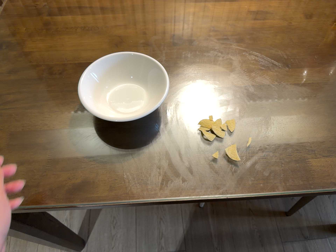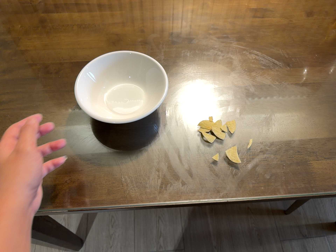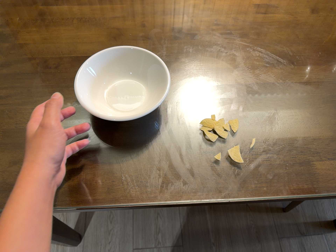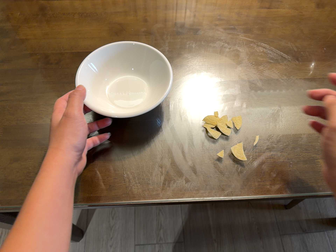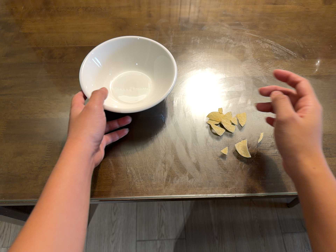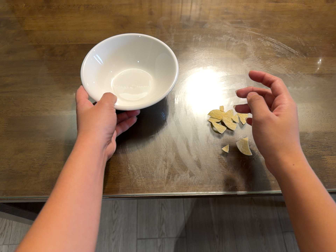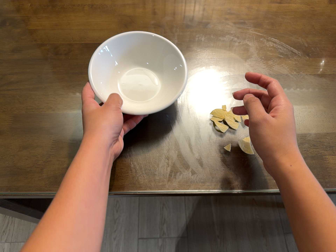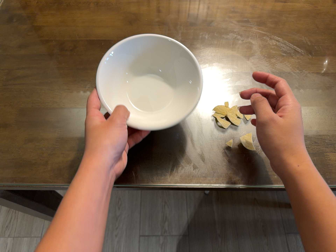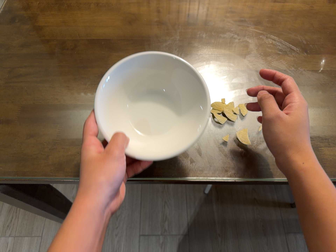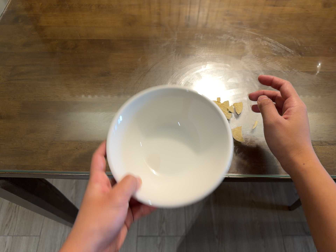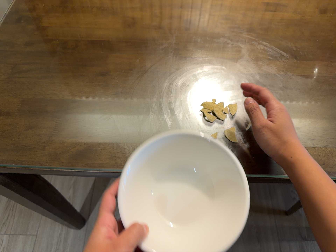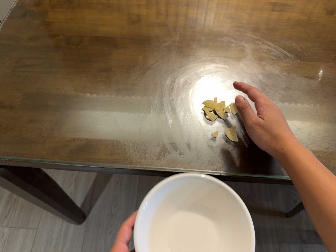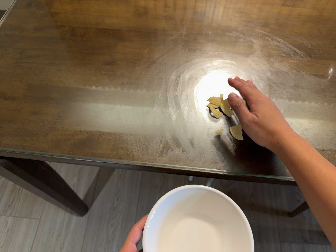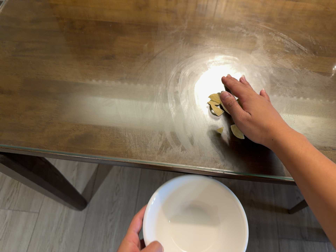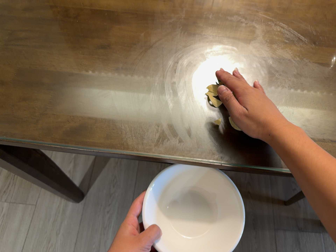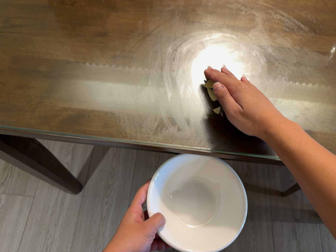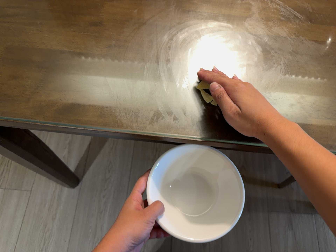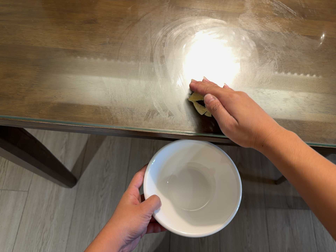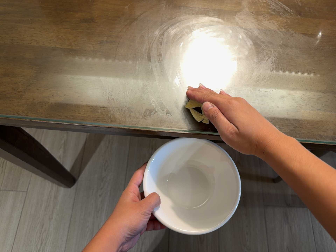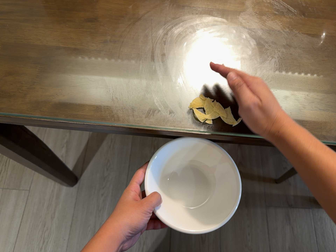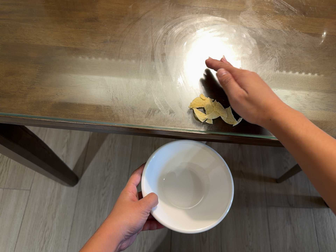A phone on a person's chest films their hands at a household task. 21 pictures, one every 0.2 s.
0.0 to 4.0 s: The camera travels toward the bottom of its view, about 6 cm, so close, fixed things drift upward. Its aim tips toward the bottom of its view by about 10 degrees, and the scene shifts upward.
The film runs forward here.
